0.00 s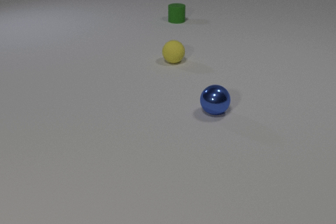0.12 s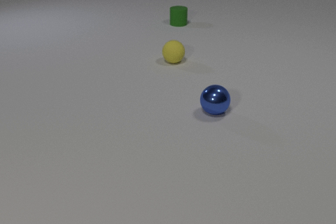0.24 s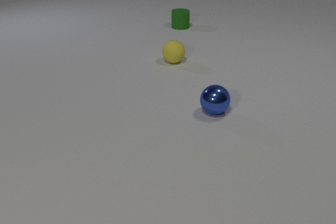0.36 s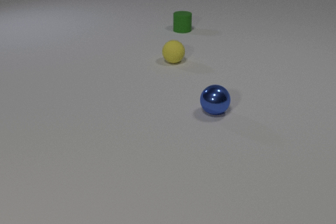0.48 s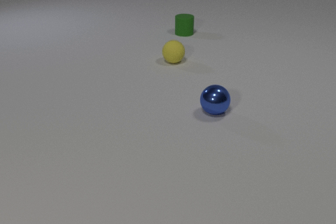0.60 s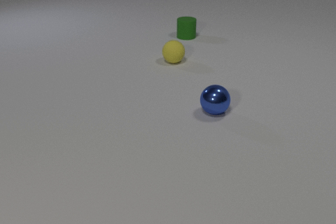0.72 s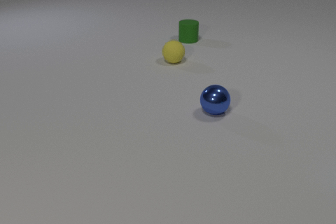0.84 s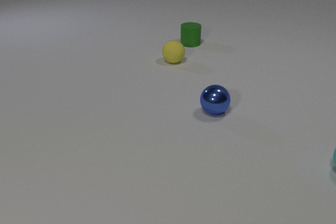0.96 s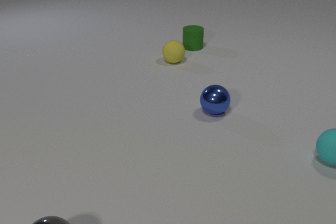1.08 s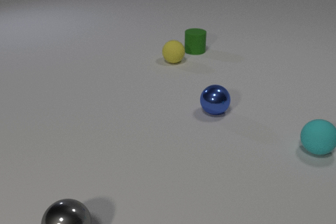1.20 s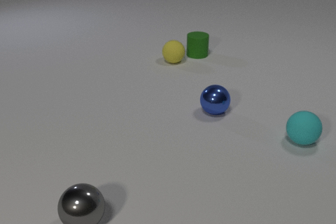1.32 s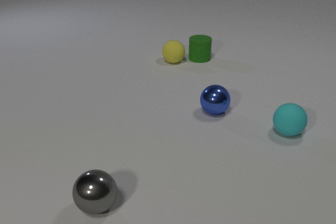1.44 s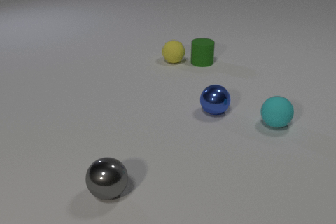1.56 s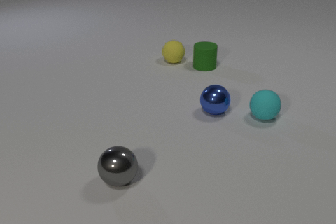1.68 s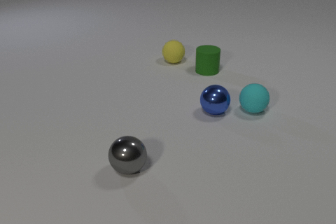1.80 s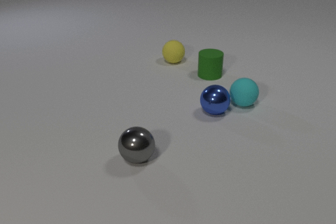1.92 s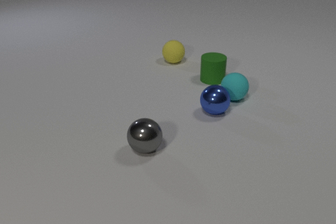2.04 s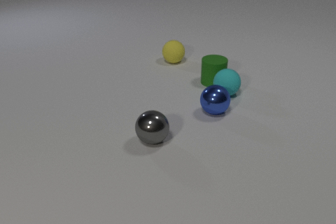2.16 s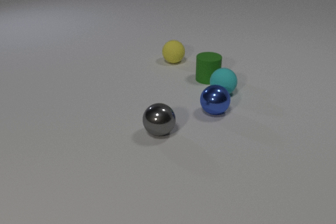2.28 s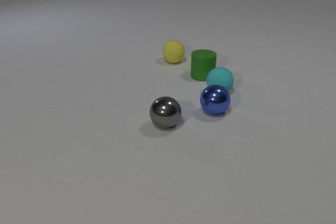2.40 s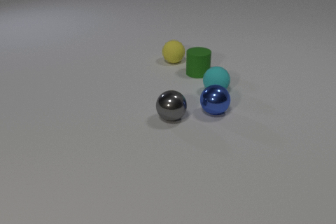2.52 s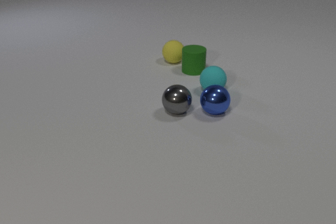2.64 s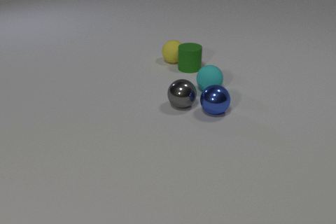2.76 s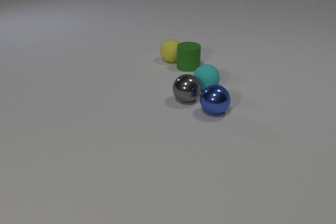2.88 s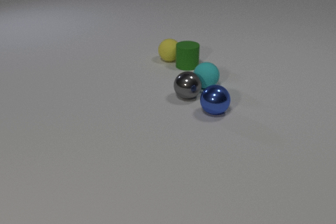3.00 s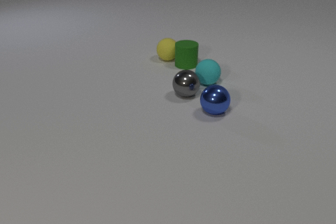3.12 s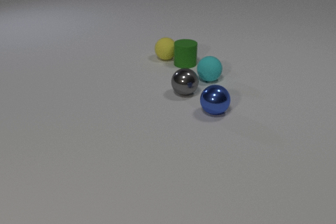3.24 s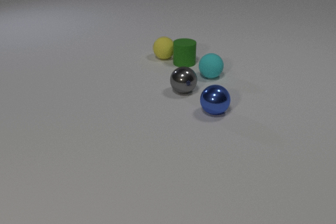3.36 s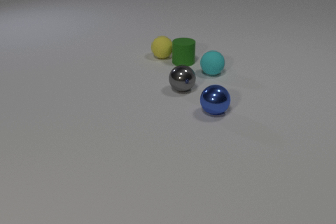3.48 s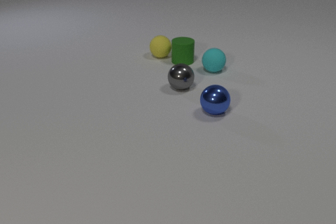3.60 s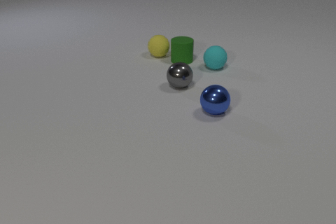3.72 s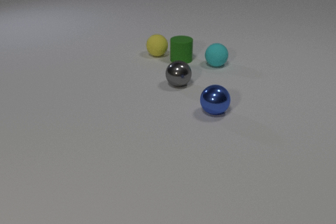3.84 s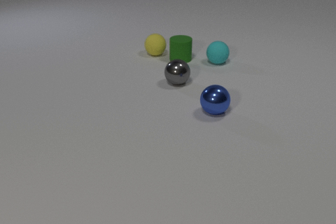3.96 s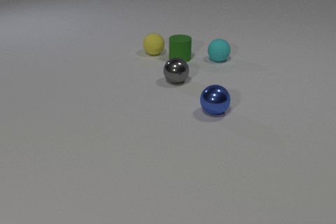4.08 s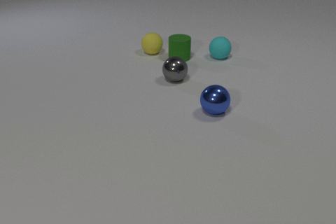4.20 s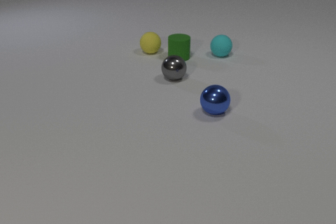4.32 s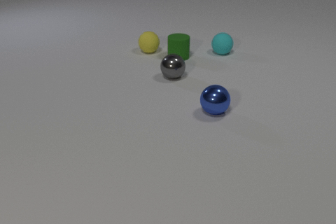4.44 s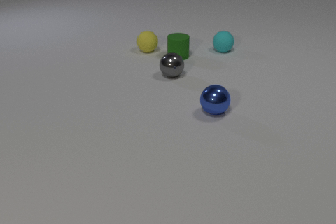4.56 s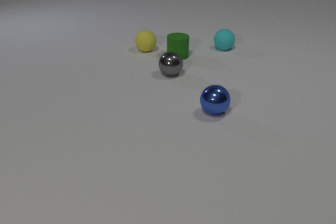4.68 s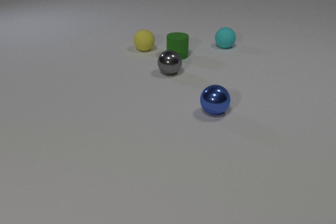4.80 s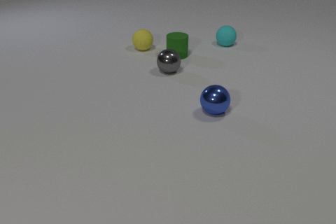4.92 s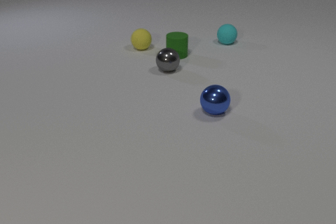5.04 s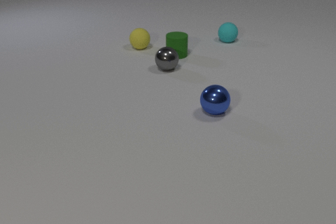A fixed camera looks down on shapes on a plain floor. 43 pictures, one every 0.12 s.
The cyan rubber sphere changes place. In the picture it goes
away from the camera.
The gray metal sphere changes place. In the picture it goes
away from the camera.
0.00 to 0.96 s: The cyan rubber sphere comes in at the right edge, rolls to the left and away from the camera. The green rubber cylinder slides toward the camera. The gray metal sphere comes in at the bottom edge.
0.96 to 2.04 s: The cyan rubber sphere rolls to the left and away from the camera. The green rubber cylinder slides toward the camera. The gray metal sphere rolls away from the camera and to the right. The cyan rubber sphere and the green rubber cylinder collide.
2.04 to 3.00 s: The cyan rubber sphere rolls away from the camera and to the left. The green rubber cylinder slides away from the camera and to the left. The gray metal sphere rolls away from the camera. The yellow rubber sphere rolls away from the camera and to the left. The green rubber cylinder and the yellow rubber sphere collide. The cyan rubber sphere and the gray metal sphere collide.
3.00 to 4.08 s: The cyan rubber sphere rolls away from the camera. The green rubber cylinder slides away from the camera. The gray metal sphere rolls away from the camera. The yellow rubber sphere rolls away from the camera and to the left.
4.08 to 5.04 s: The cyan rubber sphere rolls away from the camera. The green rubber cylinder slides away from the camera. The gray metal sphere rolls away from the camera. The yellow rubber sphere rolls away from the camera and to the left.
What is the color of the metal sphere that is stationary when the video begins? blue.
What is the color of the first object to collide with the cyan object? green.
How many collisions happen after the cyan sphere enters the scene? 3.
